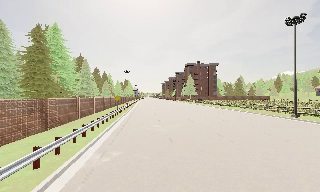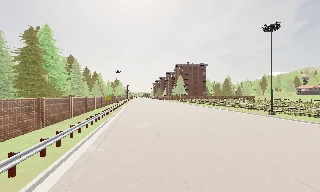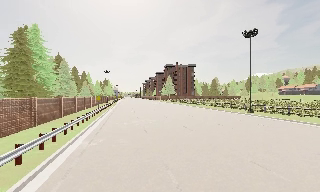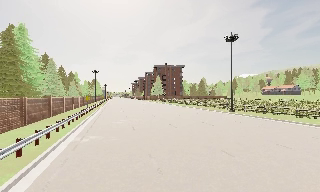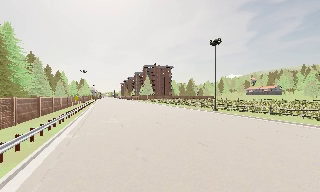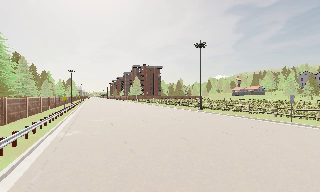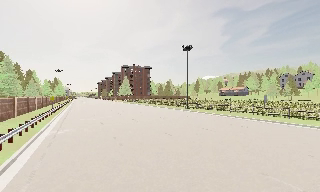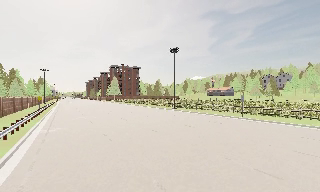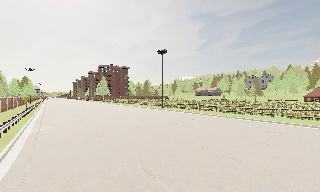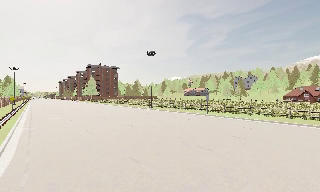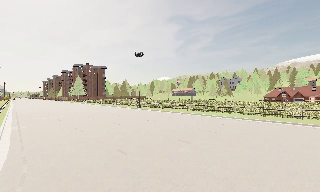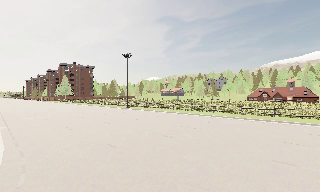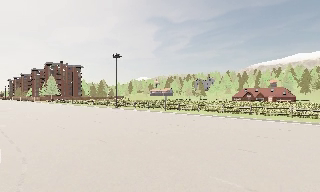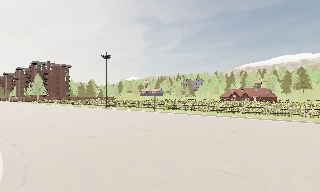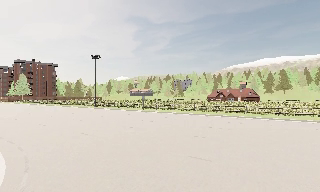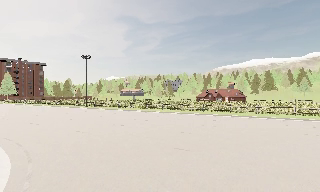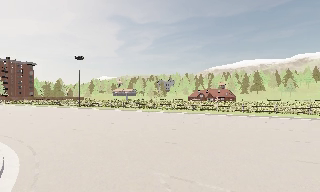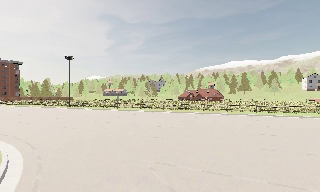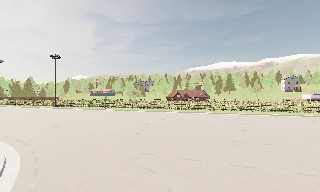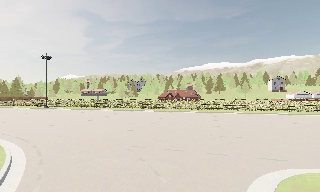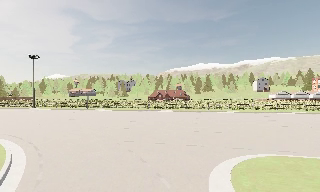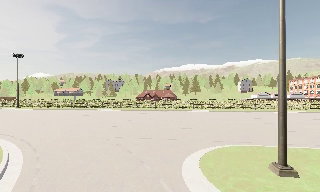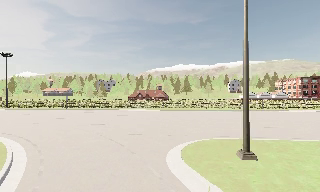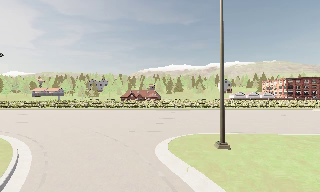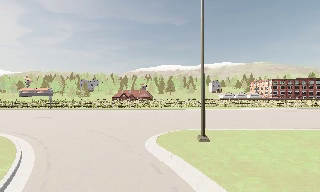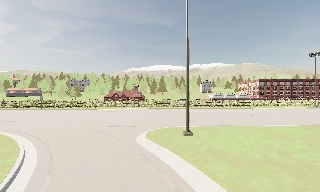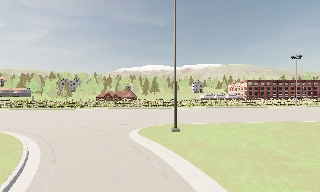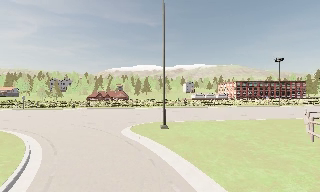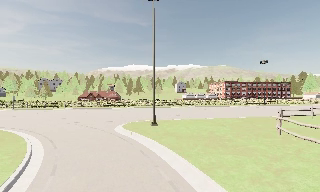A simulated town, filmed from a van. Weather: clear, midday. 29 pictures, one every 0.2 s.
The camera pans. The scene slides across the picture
to the left.
The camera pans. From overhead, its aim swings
clockwise.
0.0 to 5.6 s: The scene slides to the left, as the camera pans about 95 degrees to its right. It travels backward, about 30 m.
The film runs backward here.
